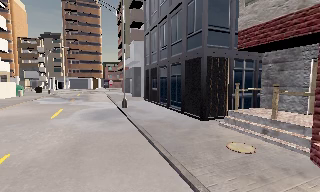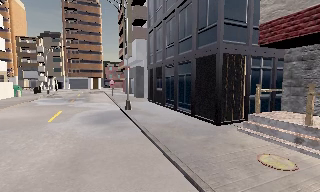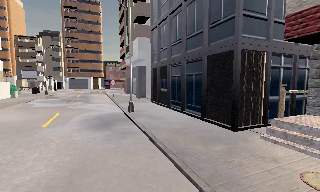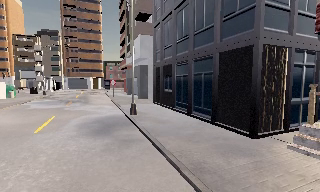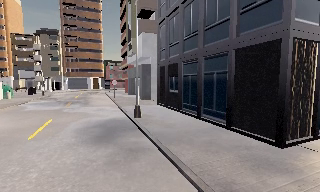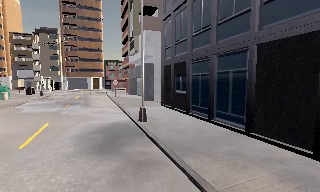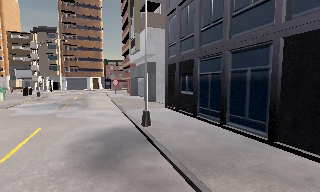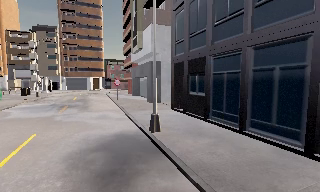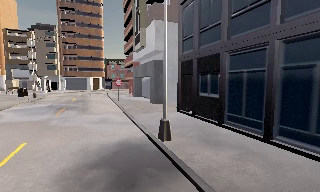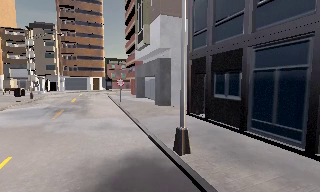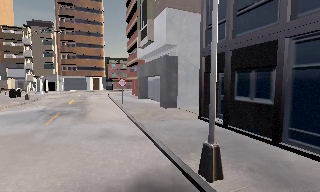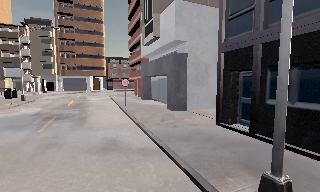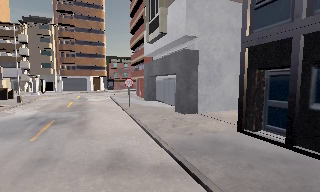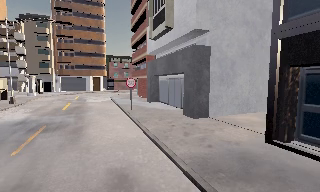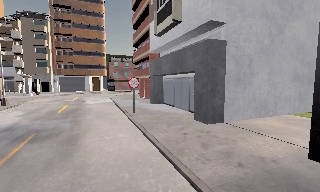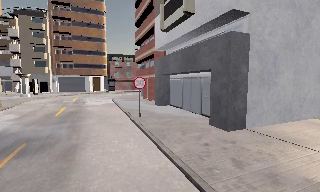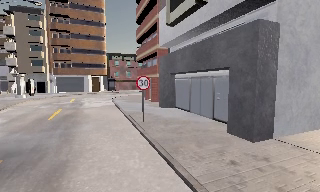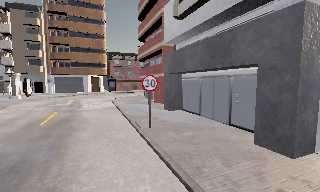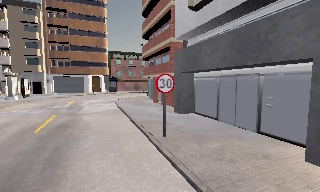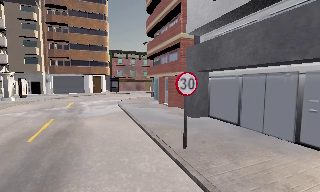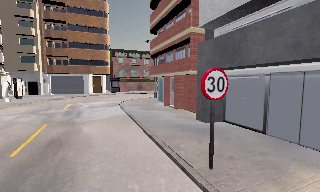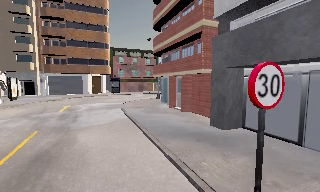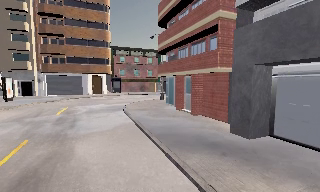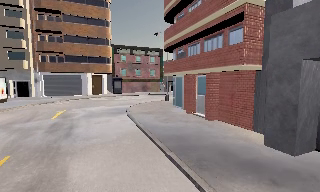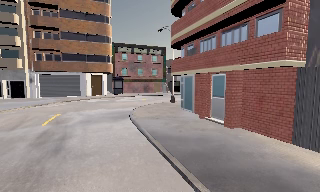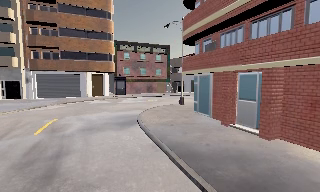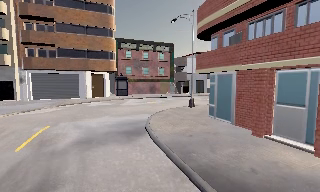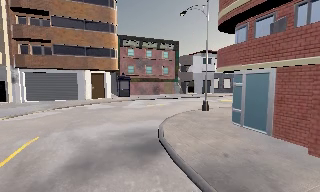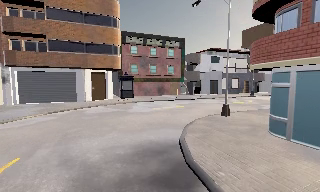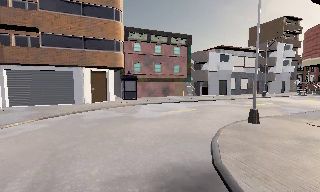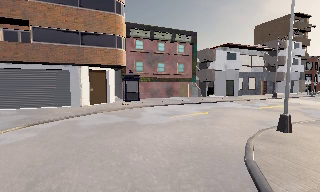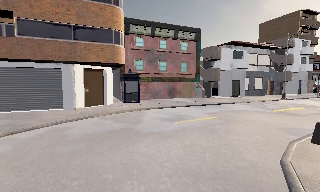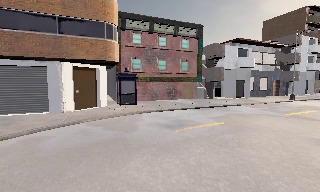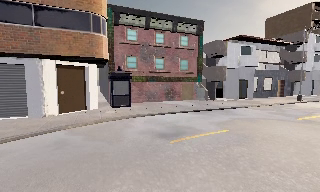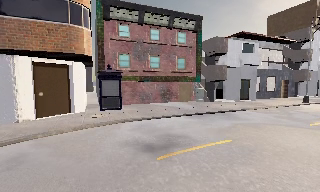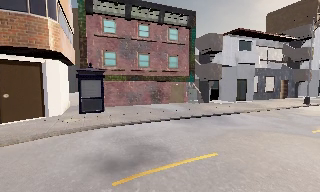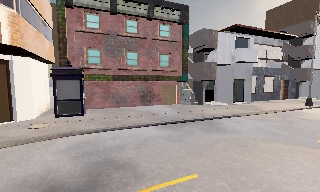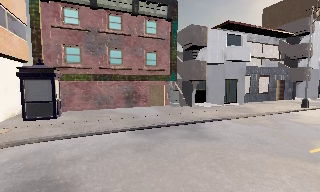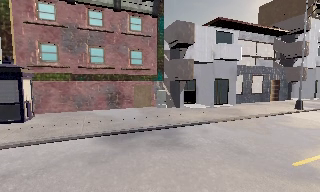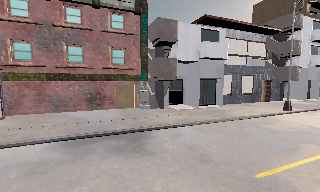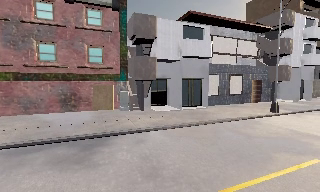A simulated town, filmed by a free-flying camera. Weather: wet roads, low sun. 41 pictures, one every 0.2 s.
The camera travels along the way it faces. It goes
forward.
0.0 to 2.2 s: The camera travels forward and to its left, about 11 m, so what stands in front looms larger.
2.2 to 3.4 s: The camera travels forward, about 7 m, so what stands in front looms larger.
3.4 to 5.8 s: The camera travels forward and to its left, about 17 m, so what stands in front looms larger.
5.8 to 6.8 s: The camera travels forward, about 6 m, so what stands in front looms larger.
6.8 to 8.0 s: The camera travels to its right and forward, about 8 m, so close, fixed things drift to the left.
The film runs forward here.
